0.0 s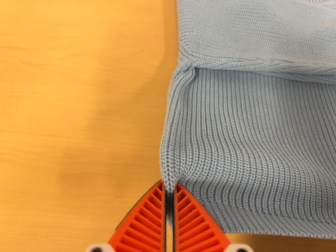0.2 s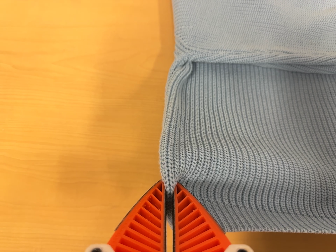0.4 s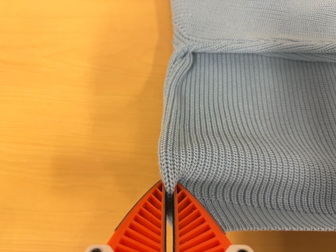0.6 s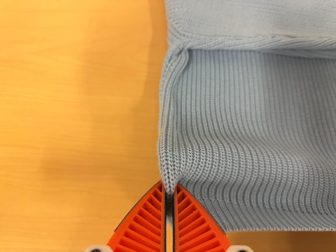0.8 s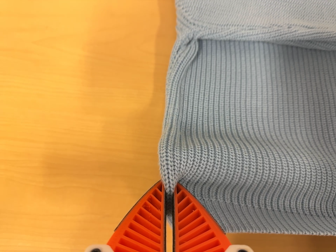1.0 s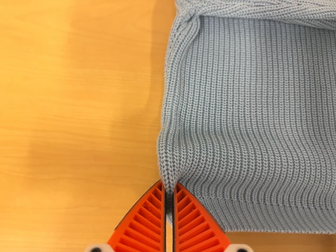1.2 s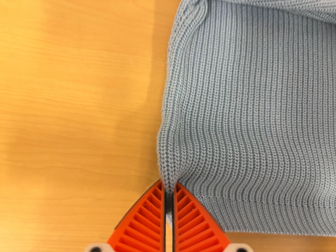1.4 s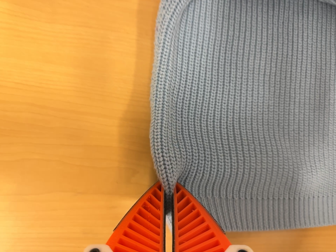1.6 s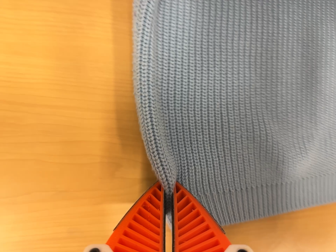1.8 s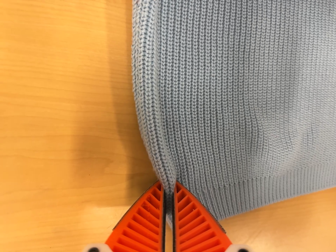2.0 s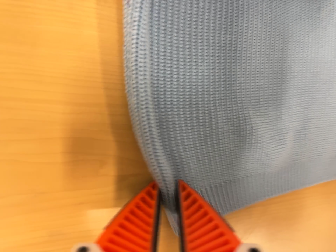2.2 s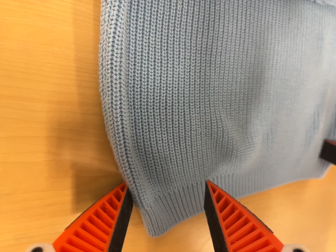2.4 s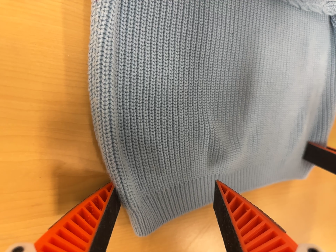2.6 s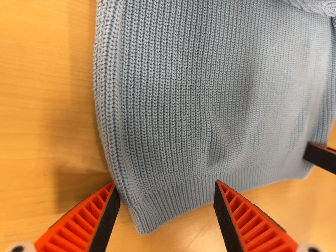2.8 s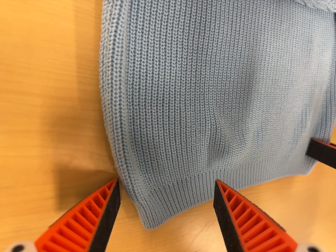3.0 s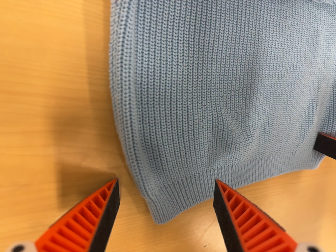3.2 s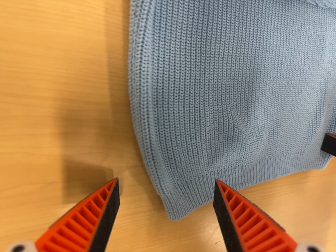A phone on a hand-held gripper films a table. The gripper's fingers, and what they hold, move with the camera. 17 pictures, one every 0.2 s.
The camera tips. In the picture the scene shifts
upward.
0.0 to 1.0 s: The camera travels forward, about 8 cm, so what stands in front looms larger. Its aim tips toward the bottom of its view by about 10 degrees, and the scene shifts upward.
1.0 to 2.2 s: The camera swings to its right by about 25 degrees, and the scene slides to the left. It travels forward and to its left, about 7 cm, so what stands in front looms larger. Its aim tips toward the bottom of its view by about 20 degrees, and the scene shifts upward.
2.2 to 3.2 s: The camera shifts only a little, or ends up much as it began.
The film runs backward here.
